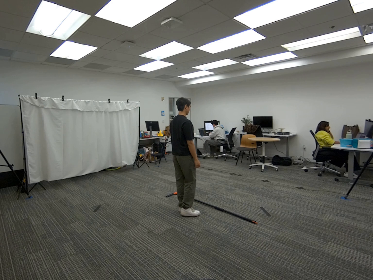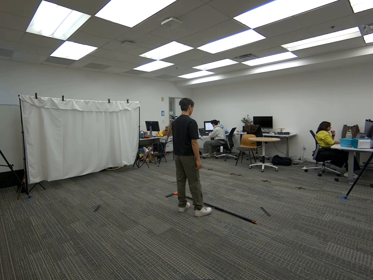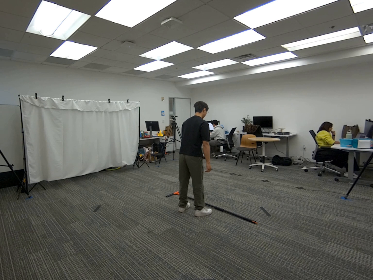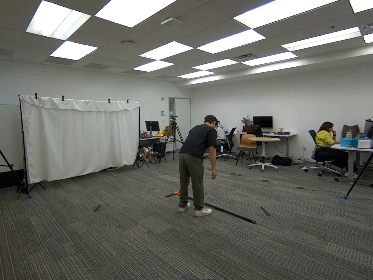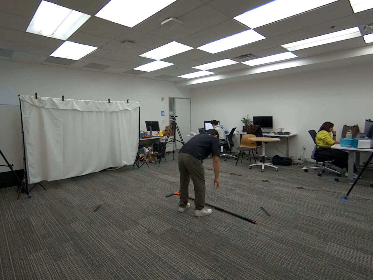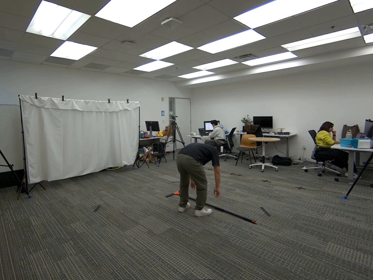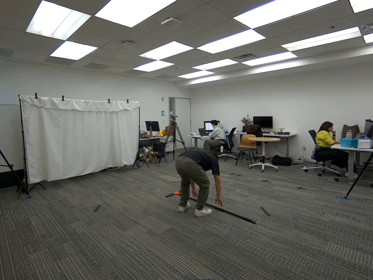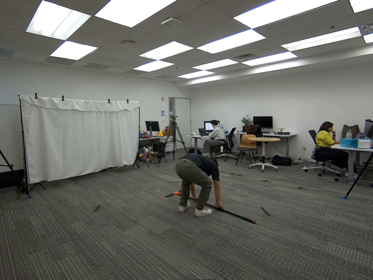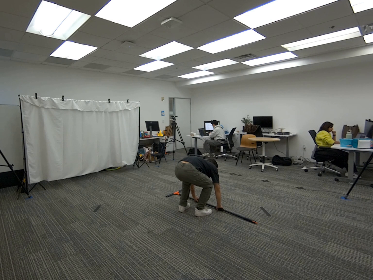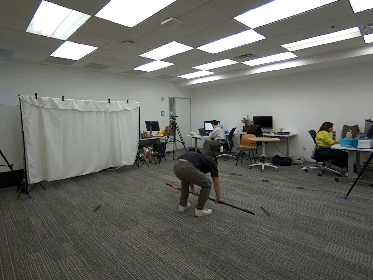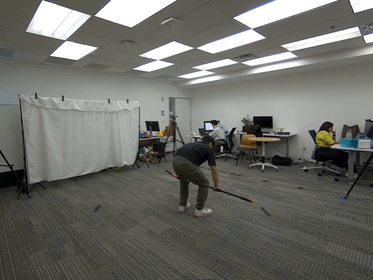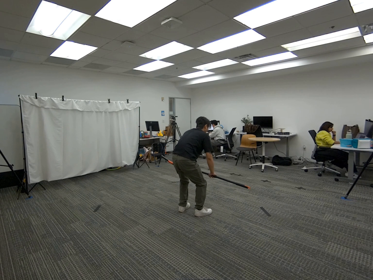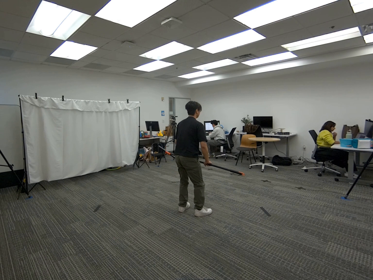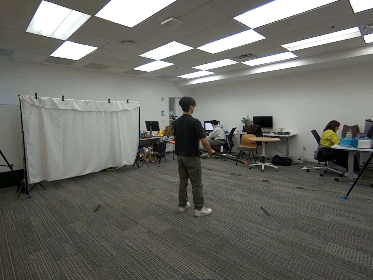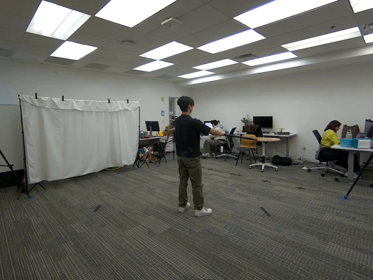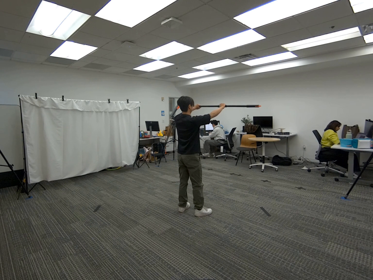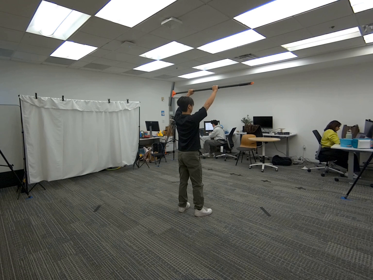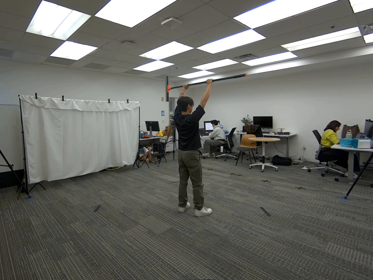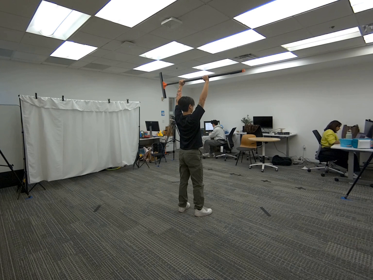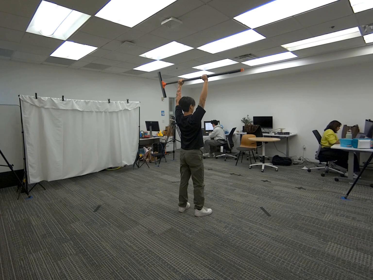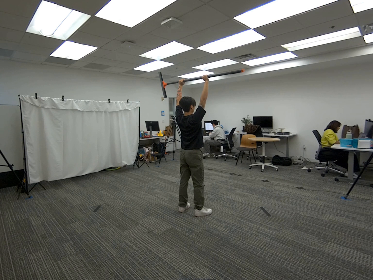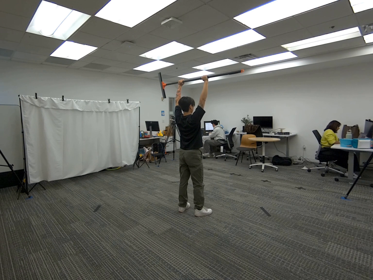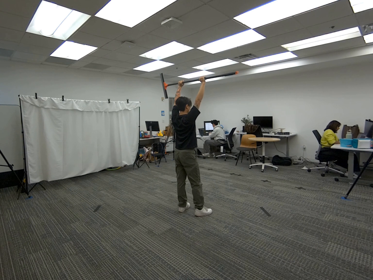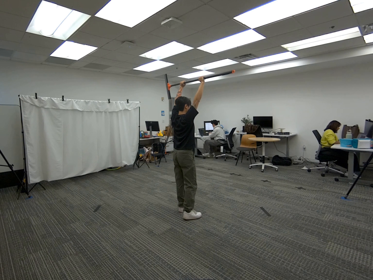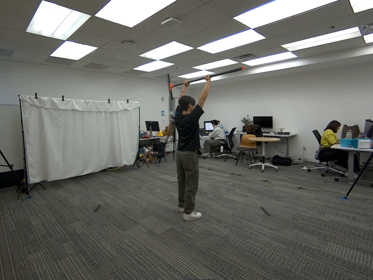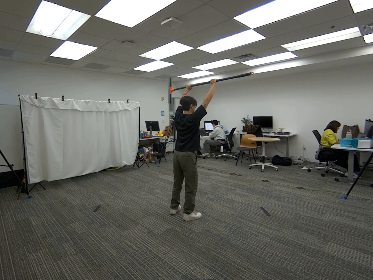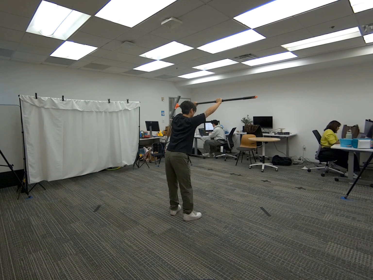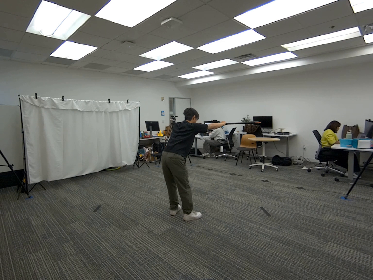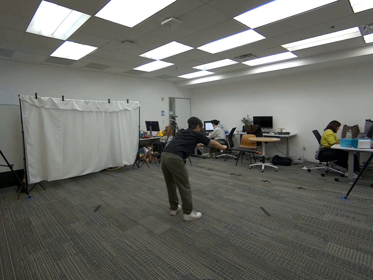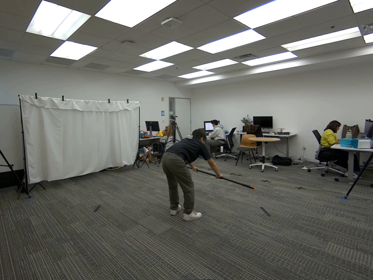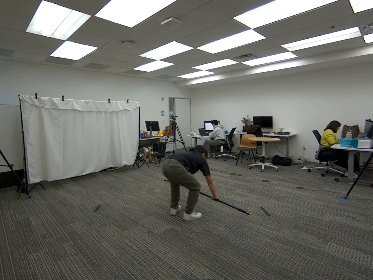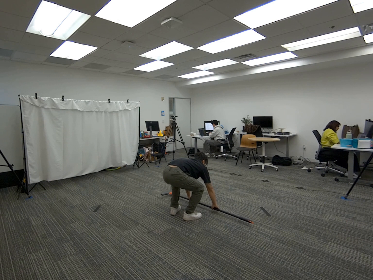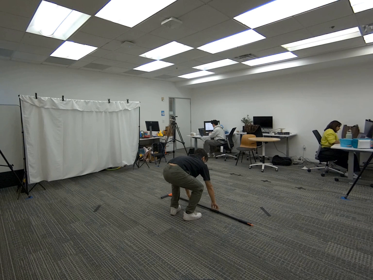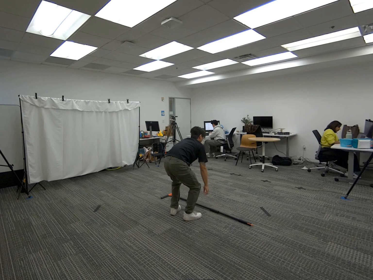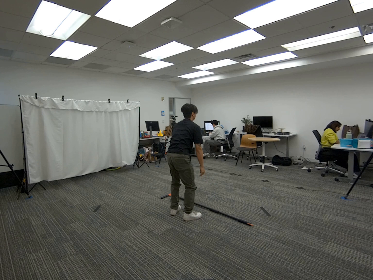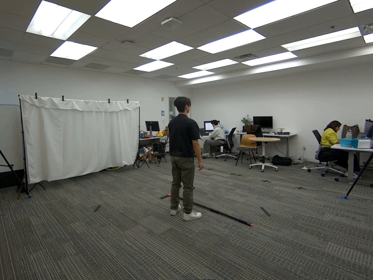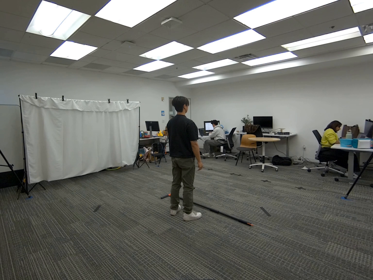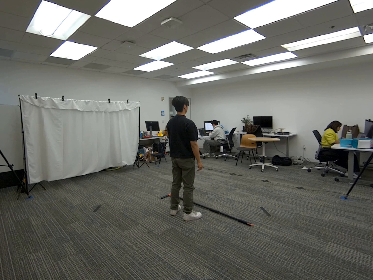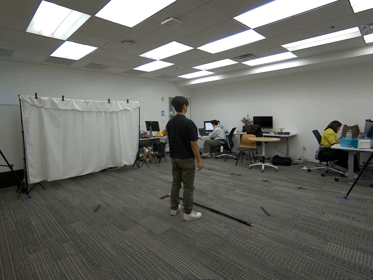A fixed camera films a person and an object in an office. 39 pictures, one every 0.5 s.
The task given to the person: Walk over to the squeegee on the floor and pick up the squeegee with both hands so that it is horizontal to your body. Raise the squeege up high keeping it horizontal and then place the squeegee on the floor also horizontally.
